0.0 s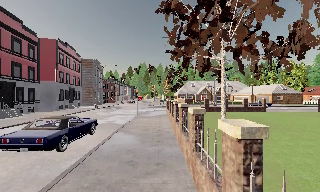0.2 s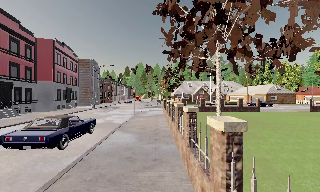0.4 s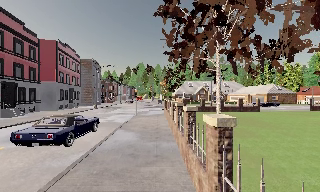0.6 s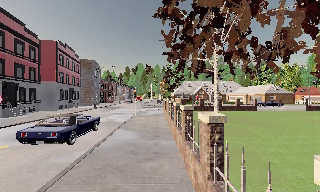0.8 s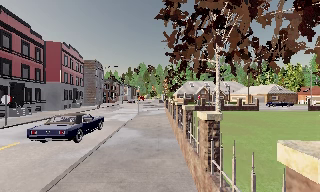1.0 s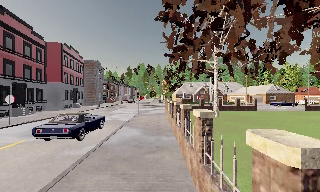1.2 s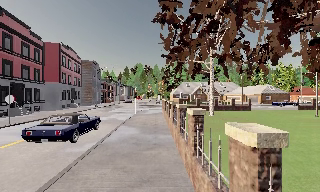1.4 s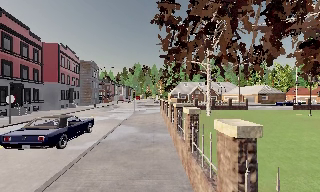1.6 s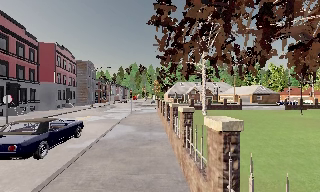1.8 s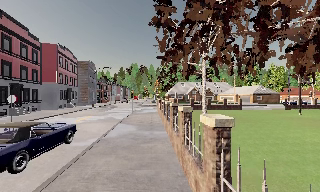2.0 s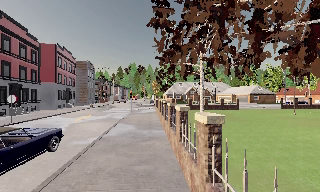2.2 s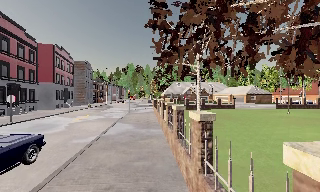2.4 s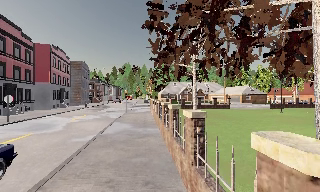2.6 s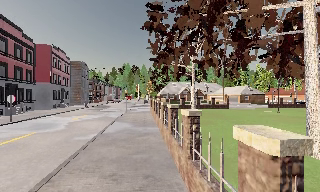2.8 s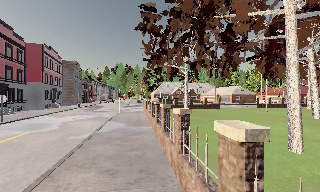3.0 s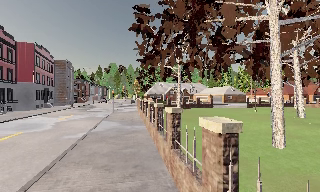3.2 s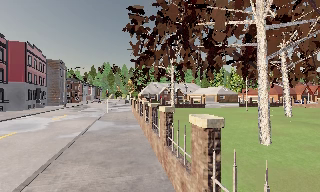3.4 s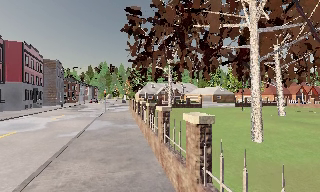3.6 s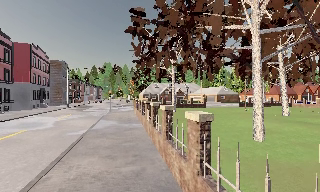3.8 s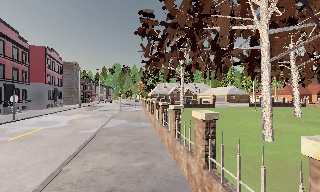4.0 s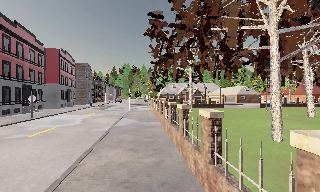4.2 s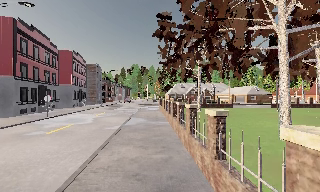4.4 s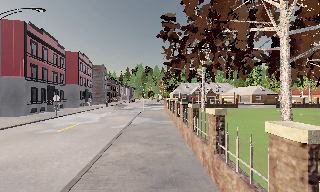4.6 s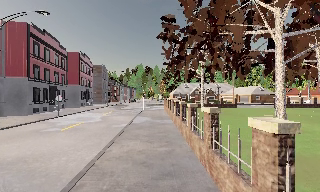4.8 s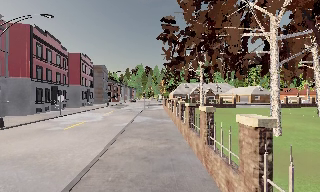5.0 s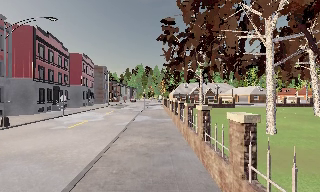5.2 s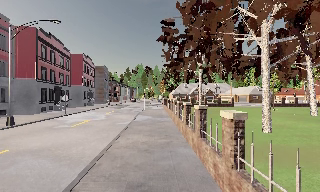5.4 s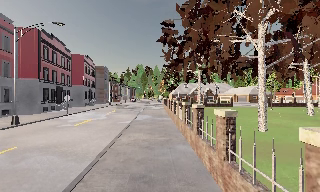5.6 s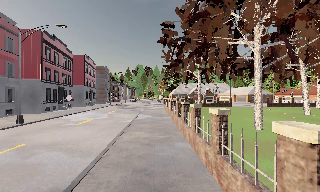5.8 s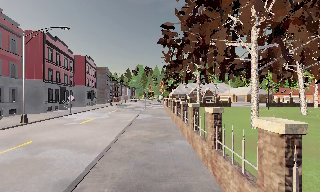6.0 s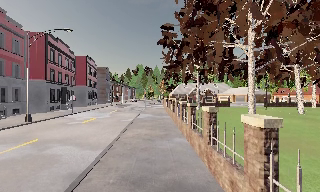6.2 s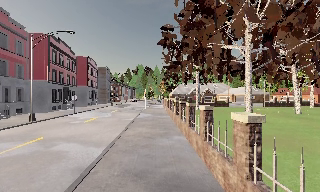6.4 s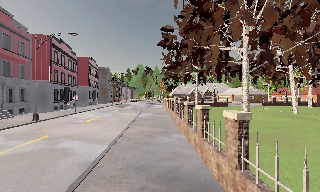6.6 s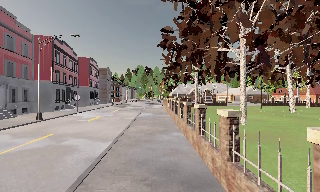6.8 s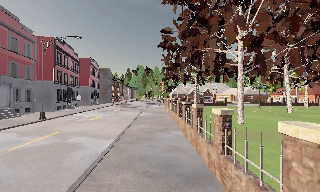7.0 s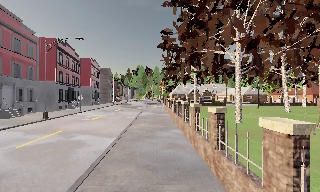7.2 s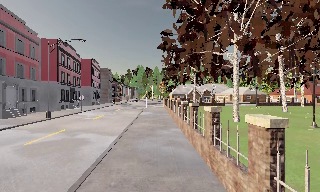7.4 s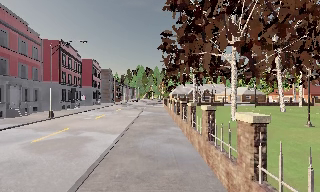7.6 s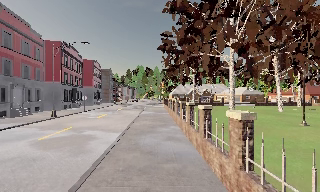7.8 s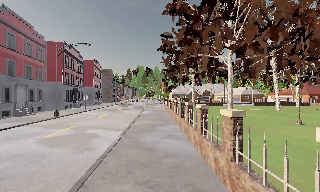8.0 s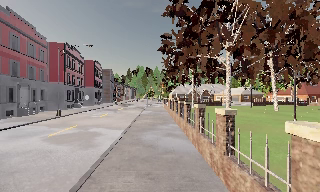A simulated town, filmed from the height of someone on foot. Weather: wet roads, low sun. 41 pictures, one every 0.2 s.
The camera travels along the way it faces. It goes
backward.
0.0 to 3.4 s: The camera swings to its right by about 15 degrees, and the scene slides to the left. It travels backward, about 6 m, so what stands in front gets smaller.
3.4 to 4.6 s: The scene slides to the right, as the camera pans about 10 degrees to its left. It travels backward, about 2 m, so what stands in front gets smaller.
4.6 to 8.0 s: The camera travels backward, about 7 m, so what stands in front gets smaller.
The film runs backward here.
